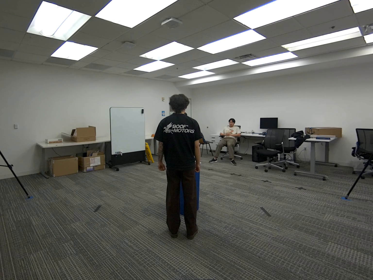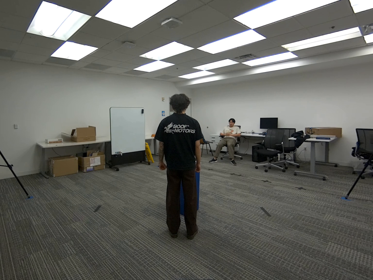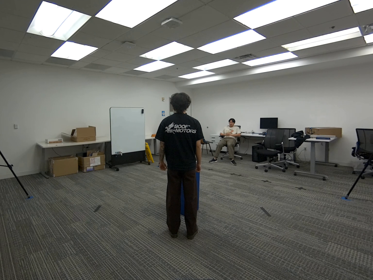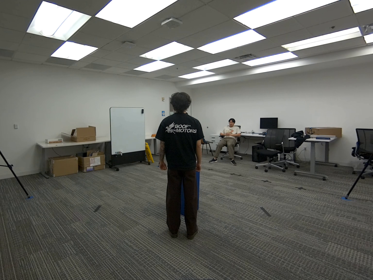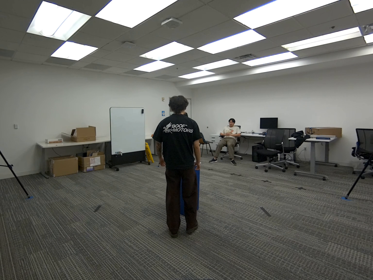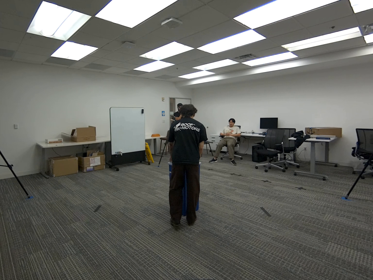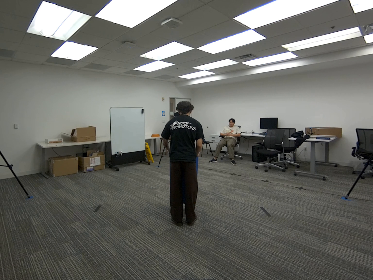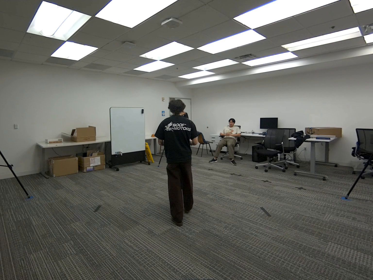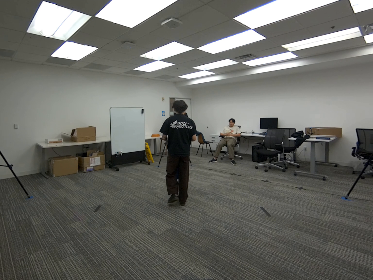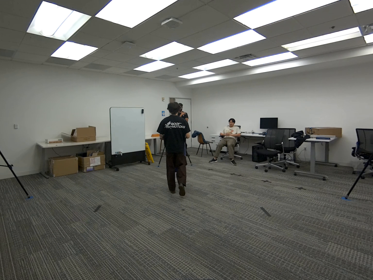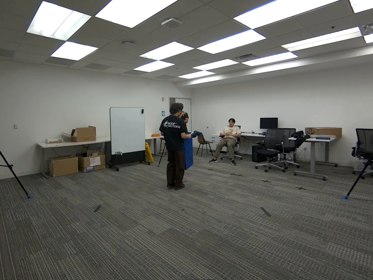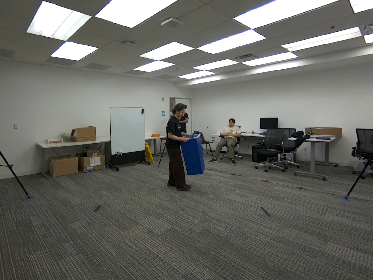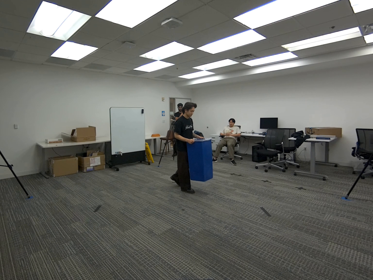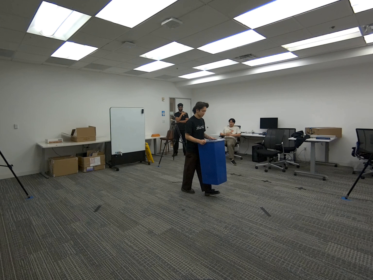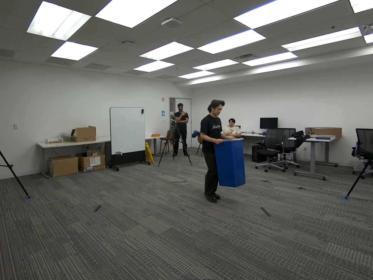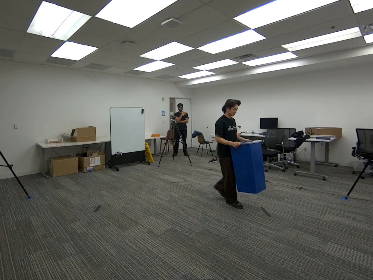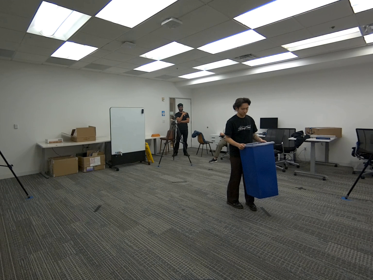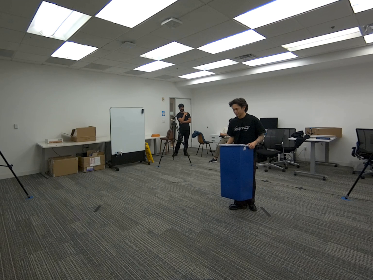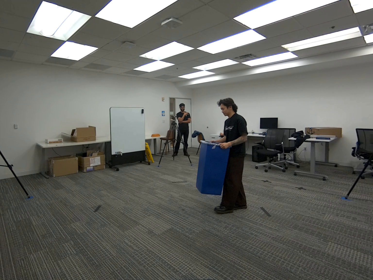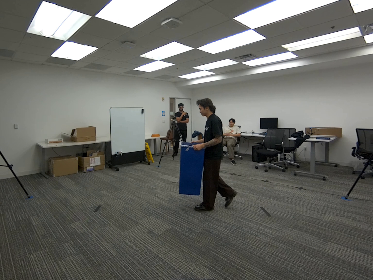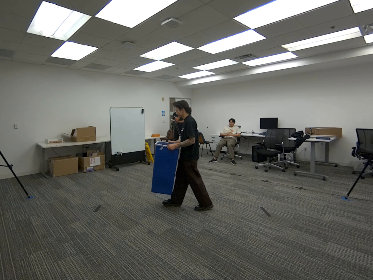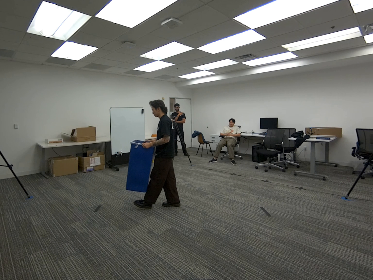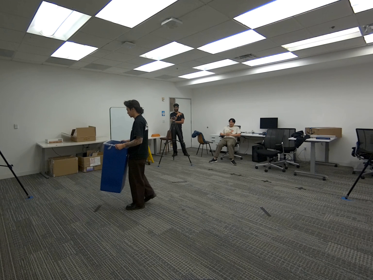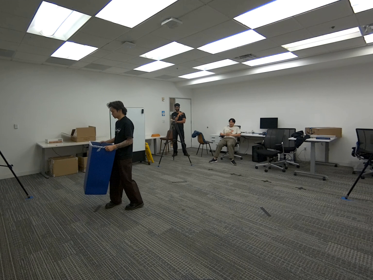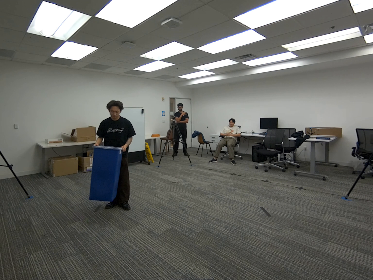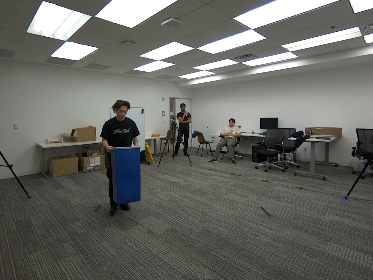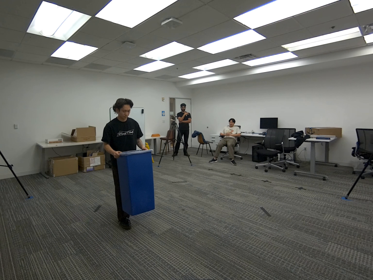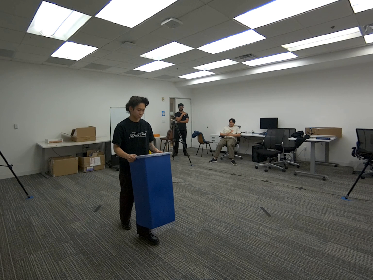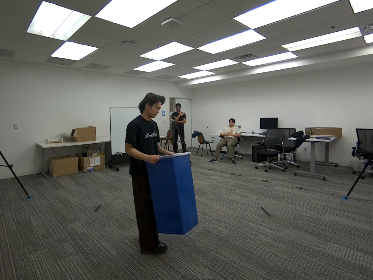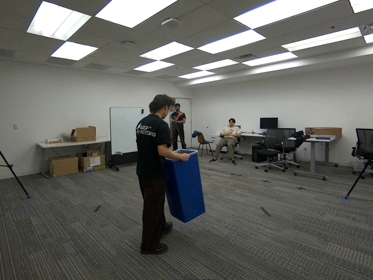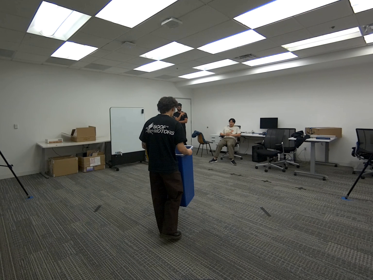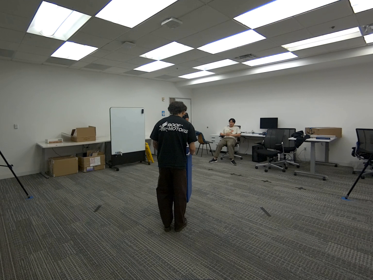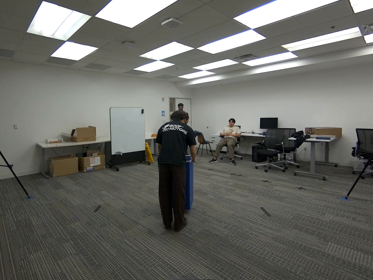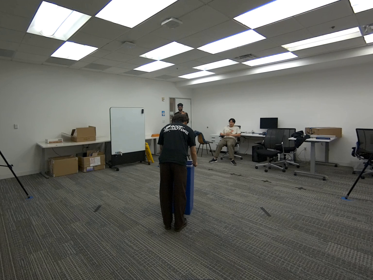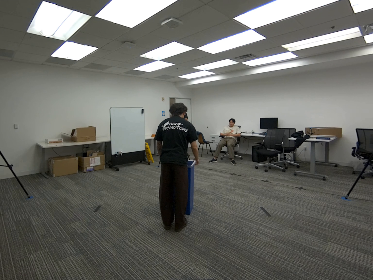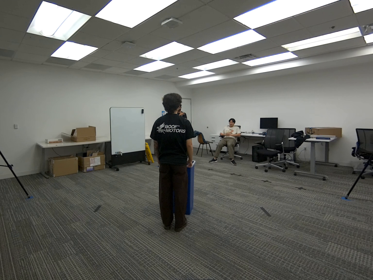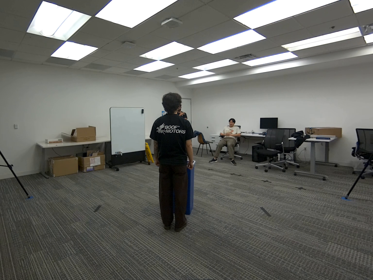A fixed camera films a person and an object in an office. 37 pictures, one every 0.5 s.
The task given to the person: Pick up blue trash can and place it back down on the floor. Repeat actions.
